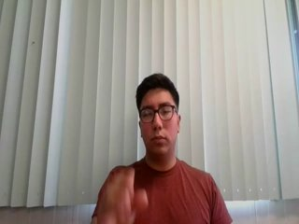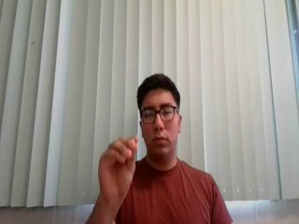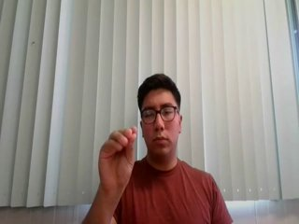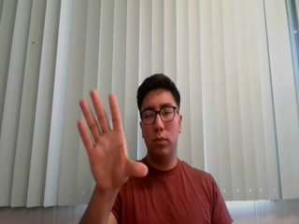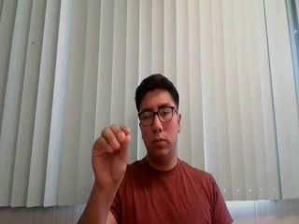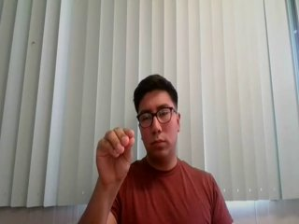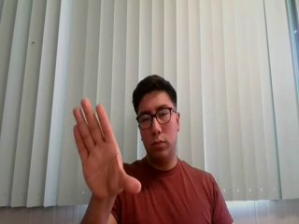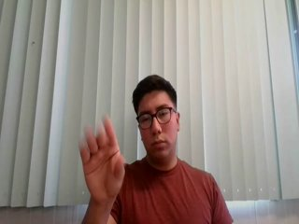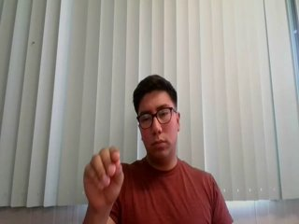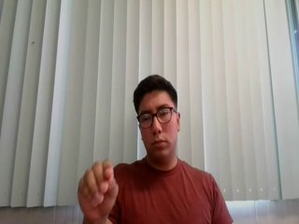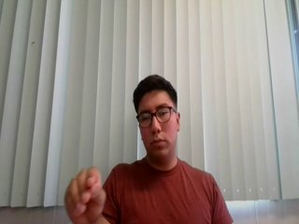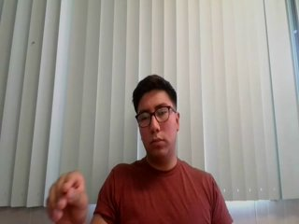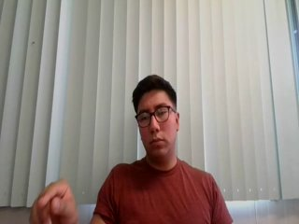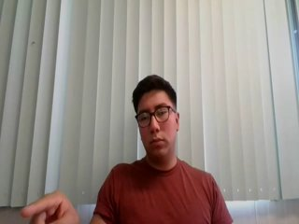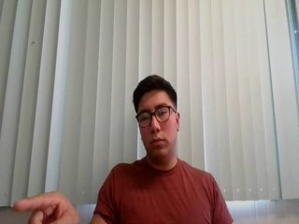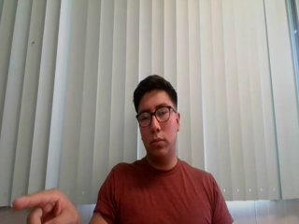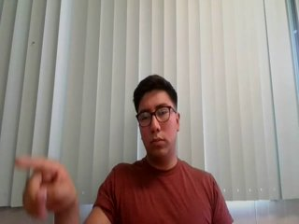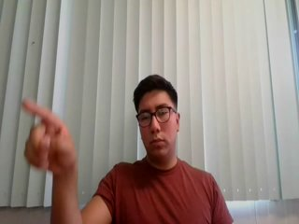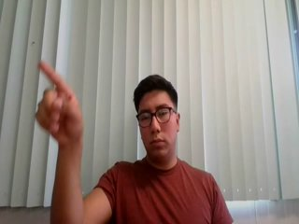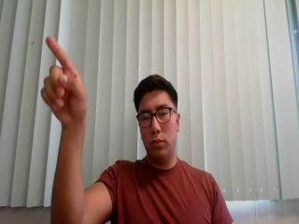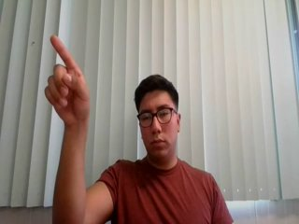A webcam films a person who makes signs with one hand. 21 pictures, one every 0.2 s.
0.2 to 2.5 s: Open twice.
2.6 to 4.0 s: Pointing with one finger.
